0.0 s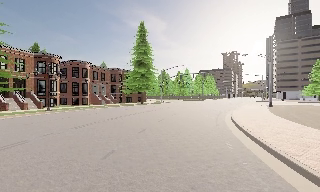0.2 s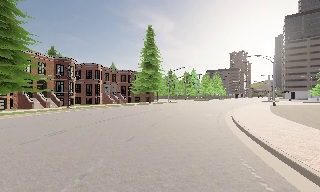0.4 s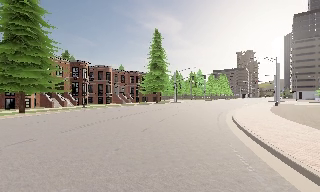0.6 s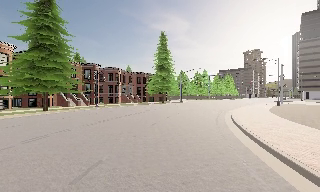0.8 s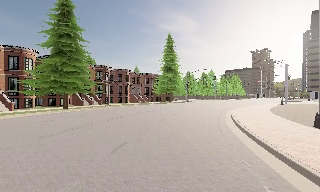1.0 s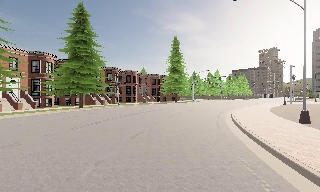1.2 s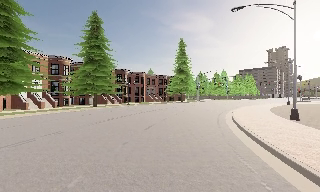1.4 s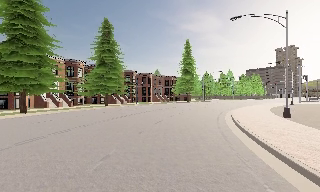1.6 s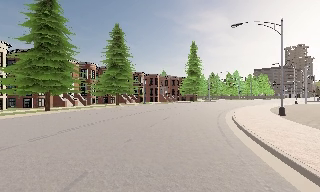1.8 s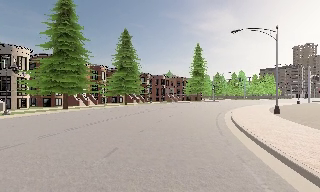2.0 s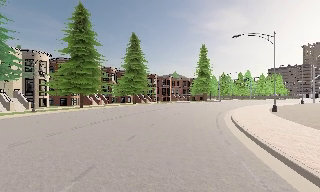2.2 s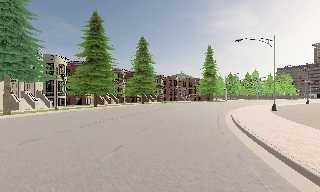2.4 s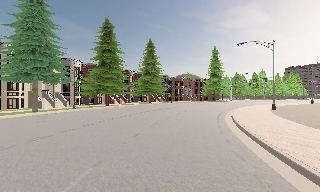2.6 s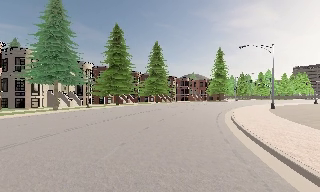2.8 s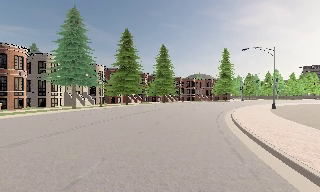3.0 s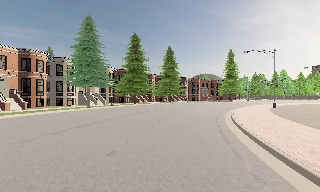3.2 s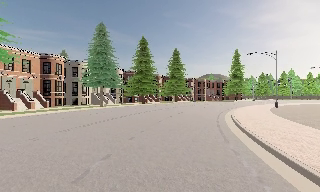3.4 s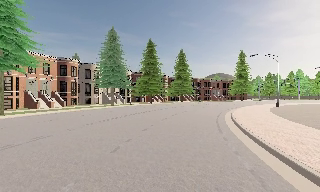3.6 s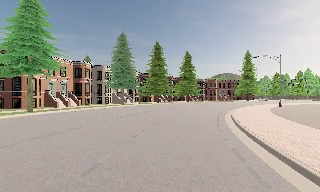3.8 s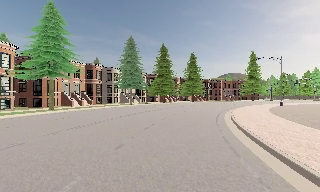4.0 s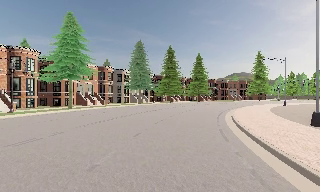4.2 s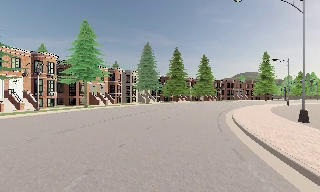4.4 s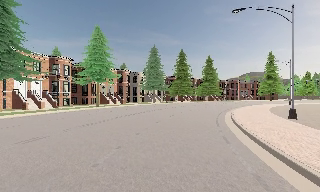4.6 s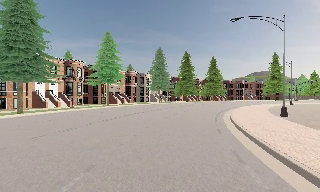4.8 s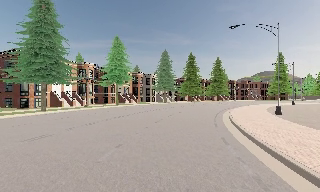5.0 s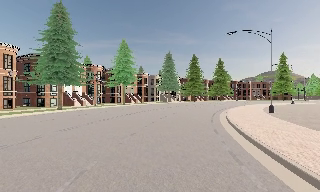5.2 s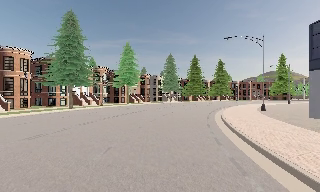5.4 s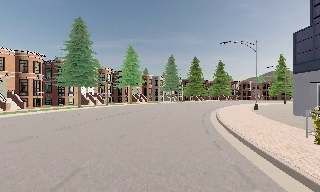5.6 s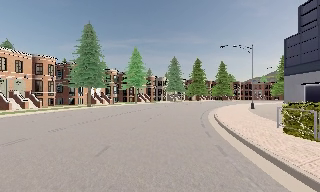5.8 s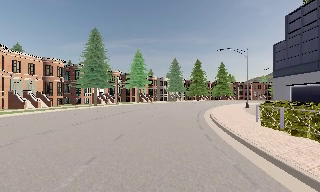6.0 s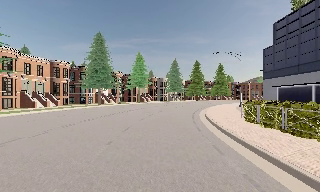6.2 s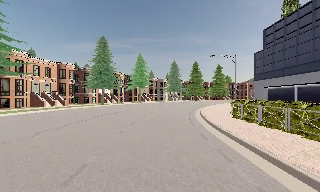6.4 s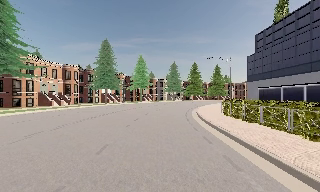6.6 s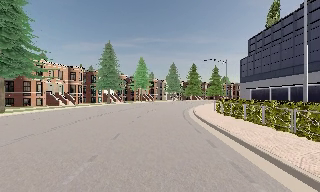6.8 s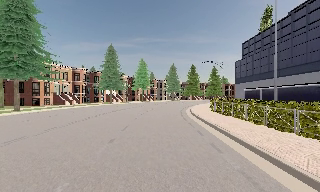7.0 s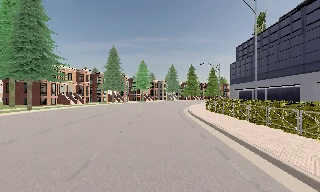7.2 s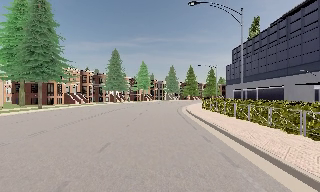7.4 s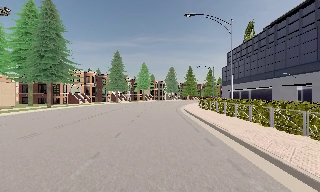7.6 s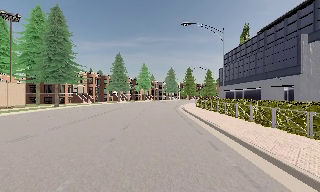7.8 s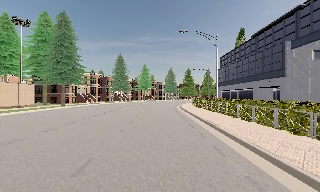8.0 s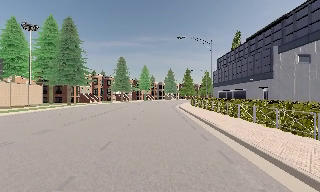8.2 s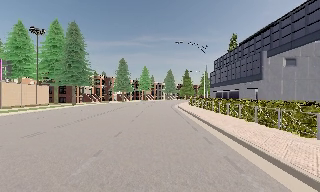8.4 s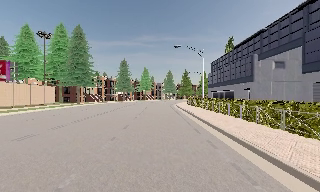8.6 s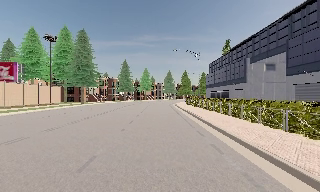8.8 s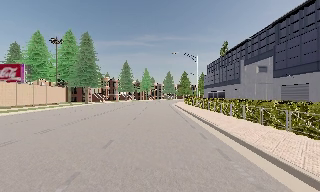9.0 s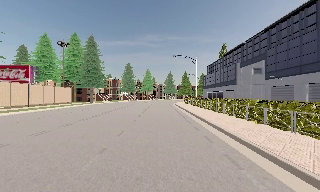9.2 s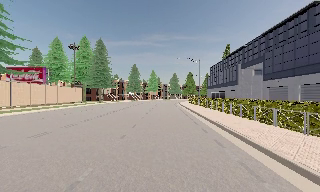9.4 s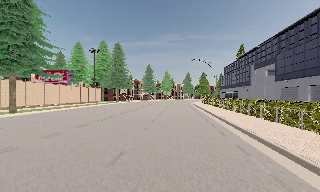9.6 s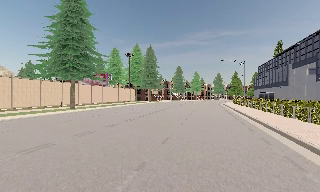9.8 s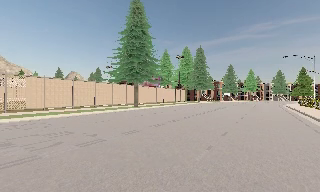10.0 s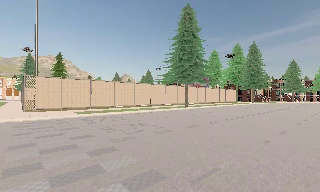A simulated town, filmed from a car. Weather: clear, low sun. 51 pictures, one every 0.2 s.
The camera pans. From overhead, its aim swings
counterclockwise.
The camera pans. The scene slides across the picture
to the right.
0.0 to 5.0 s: The scene slides to the right, as the camera pans about 55 degrees to its left. It travels backward, about 40 m.
5.0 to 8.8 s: The camera travels backward, about 30 m, so what stands in front gets smaller.
8.8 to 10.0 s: The scene slides to the right, as the camera pans about 50 degrees to its left. It travels backward, about 9 m.
The film runs backward here.
